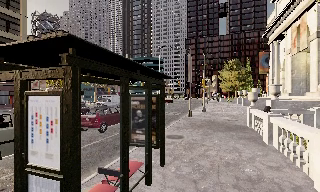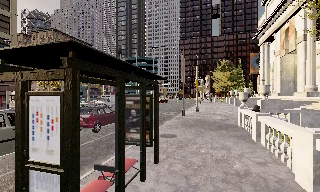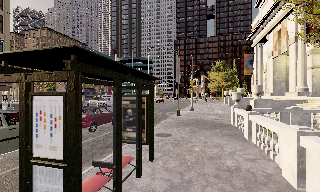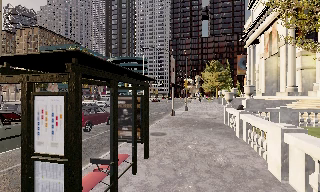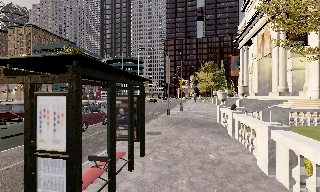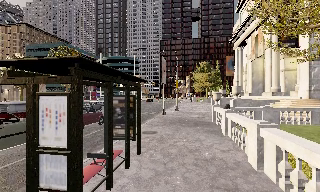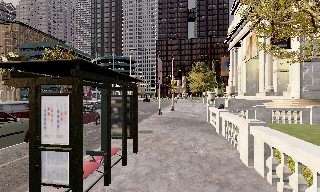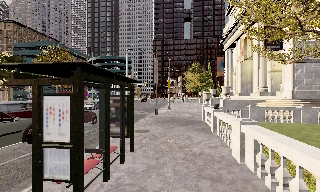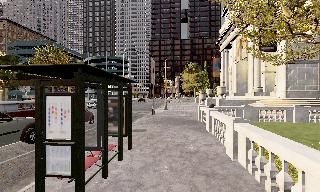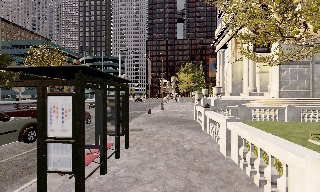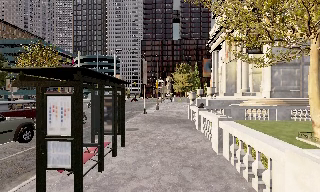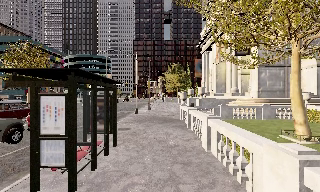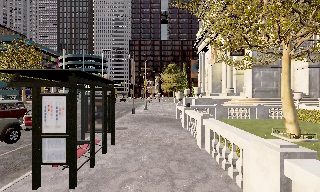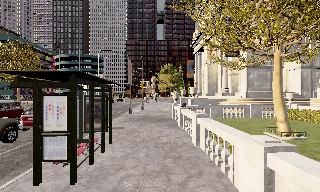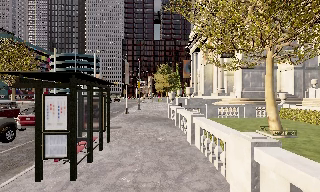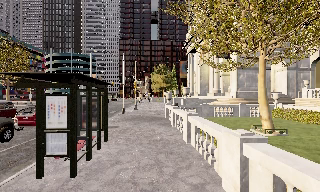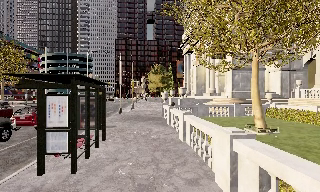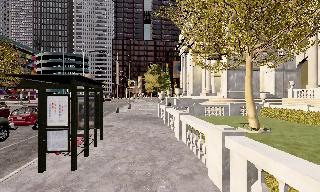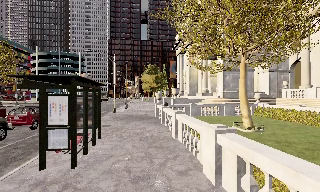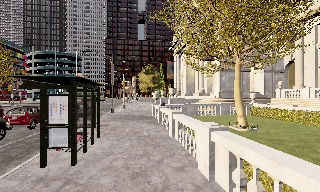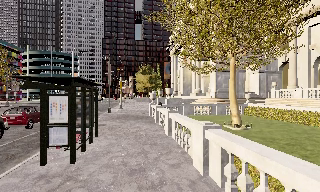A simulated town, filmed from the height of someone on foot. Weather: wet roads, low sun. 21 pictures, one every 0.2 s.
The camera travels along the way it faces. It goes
backward.
0.0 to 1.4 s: The camera swings to its right by about 10 degrees, and the scene slides to the left. It travels backward, about 1.5 m, so what stands in front gets smaller.
1.4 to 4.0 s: The camera swings to its right by about 15 degrees, and the scene slides to the left. It travels backward, about 3 m, so what stands in front gets smaller.
The film runs backward here.
